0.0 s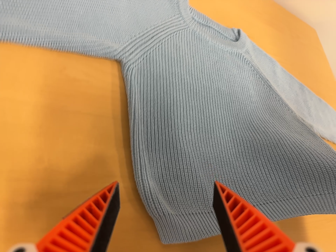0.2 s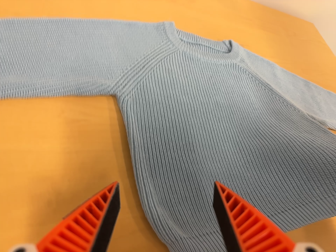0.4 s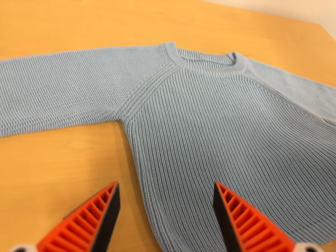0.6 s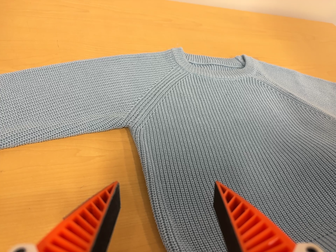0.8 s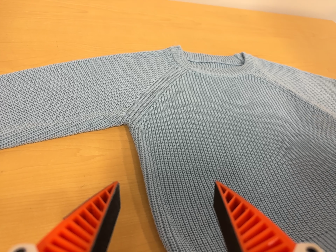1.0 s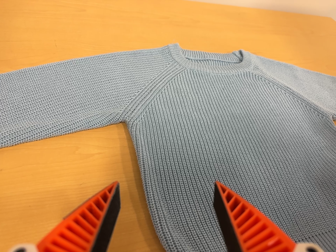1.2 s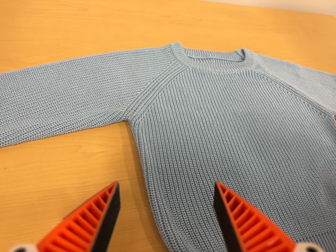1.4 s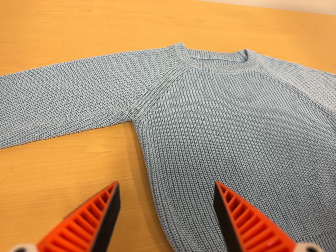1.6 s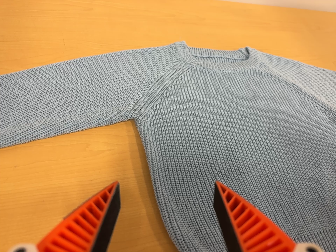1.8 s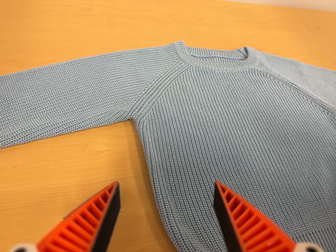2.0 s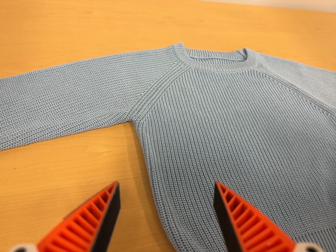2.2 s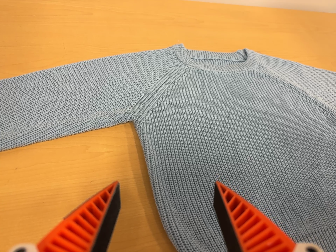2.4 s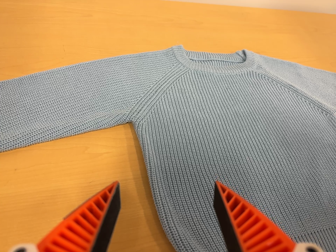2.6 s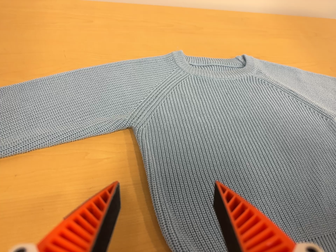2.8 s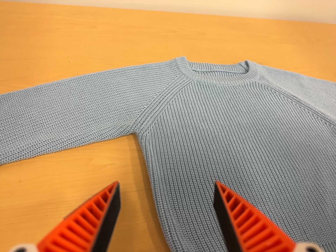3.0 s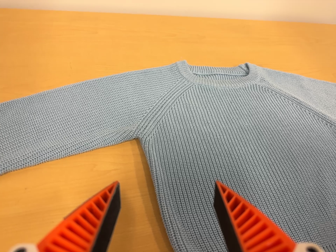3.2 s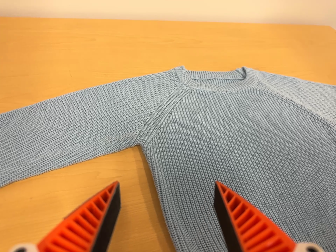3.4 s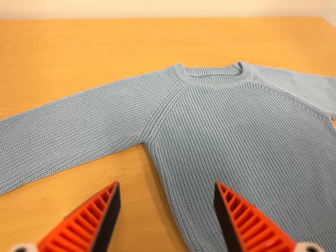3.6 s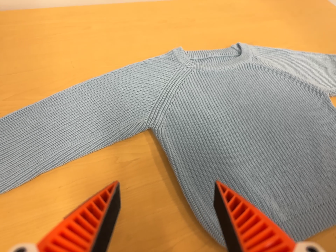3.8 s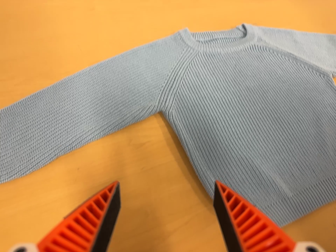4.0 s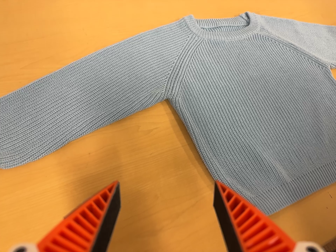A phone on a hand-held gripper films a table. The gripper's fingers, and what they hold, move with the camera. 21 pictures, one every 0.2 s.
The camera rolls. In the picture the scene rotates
counterclockwise.
0.0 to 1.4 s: The camera pans to its left by about 15 degrees. It travels to its right, about 6 cm. Its aim tips toward the top of its view by about 10 degrees, and the scene shifts downward. It rolls about its line of sight by about 20 degrees, and the scene rotates counterclockwise.
1.4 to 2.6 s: The camera keeps its place and its aim.
2.6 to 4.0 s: The camera travels to its left and backward, about 12 cm. Its aim tips toward the bottom of its view by about 10 degrees, and the scene shifts upward.
The film runs backward here.
